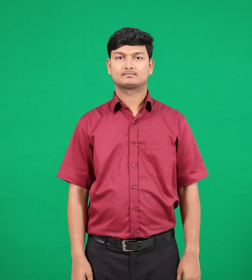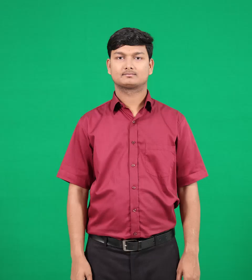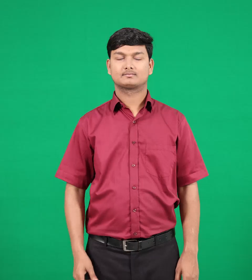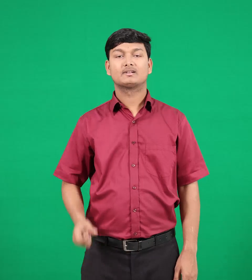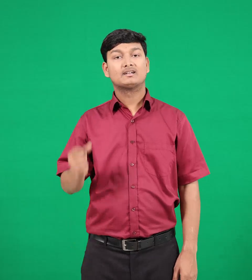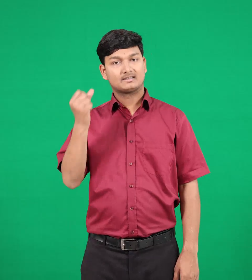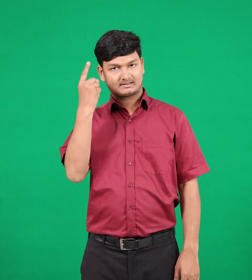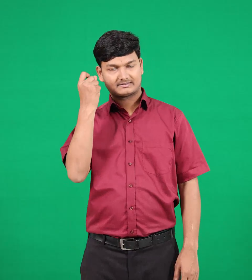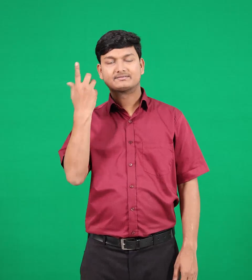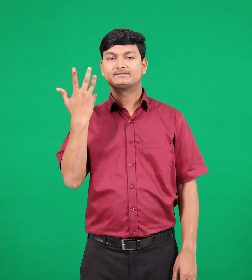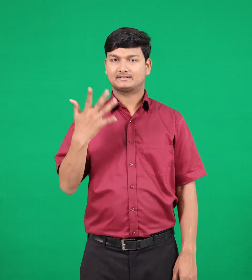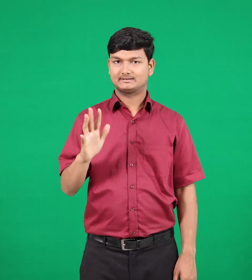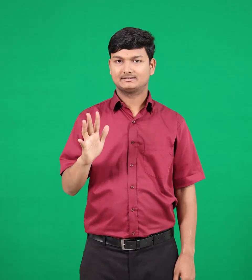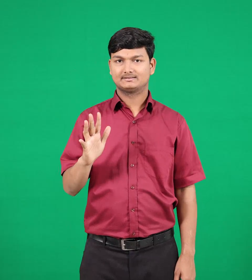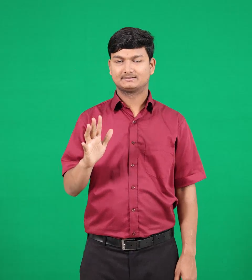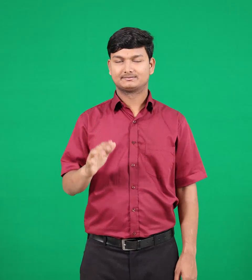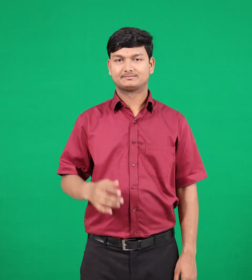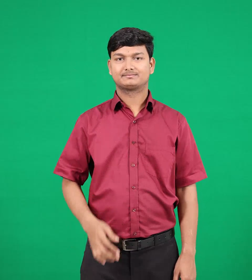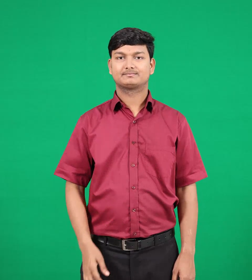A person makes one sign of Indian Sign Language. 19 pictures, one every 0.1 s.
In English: understood
